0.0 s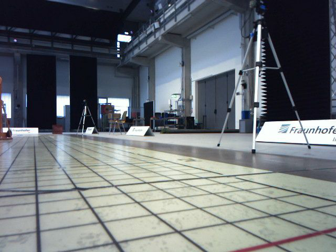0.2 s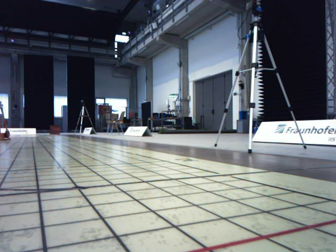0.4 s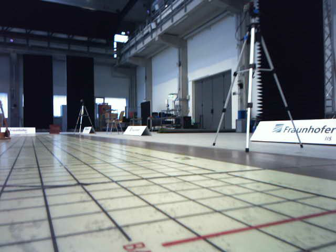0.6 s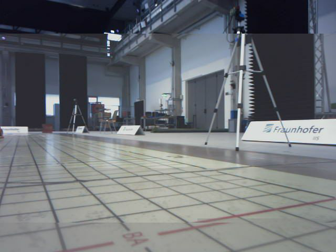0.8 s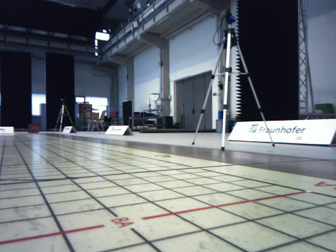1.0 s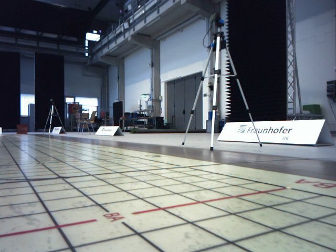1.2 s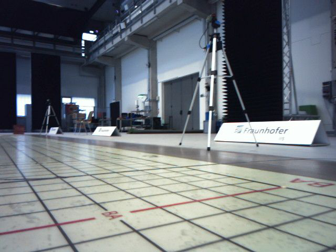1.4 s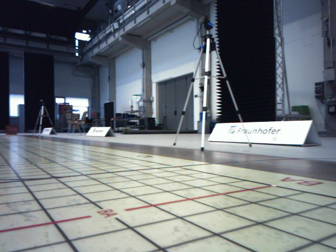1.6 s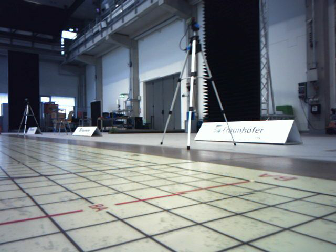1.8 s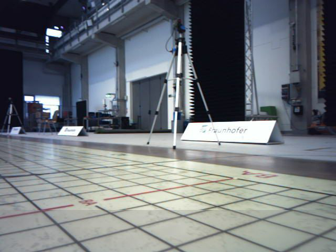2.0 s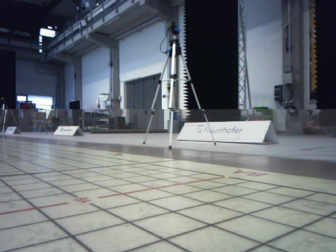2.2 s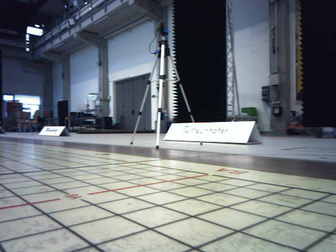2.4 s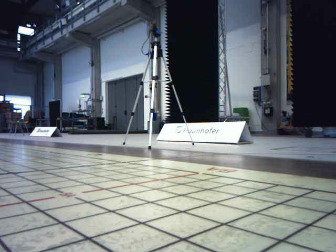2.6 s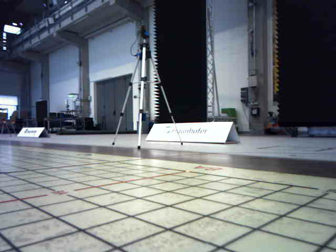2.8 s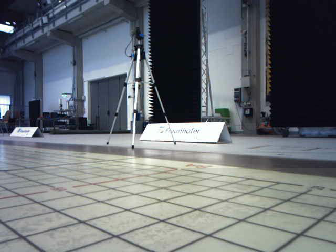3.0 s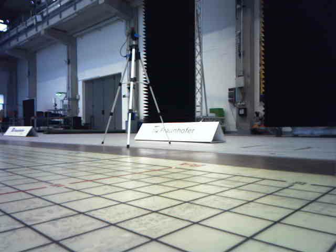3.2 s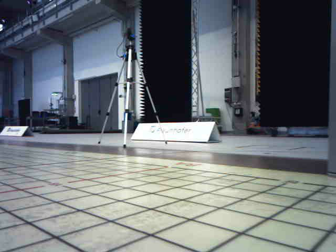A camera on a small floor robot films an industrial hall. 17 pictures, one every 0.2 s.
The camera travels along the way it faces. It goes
backward.
0.0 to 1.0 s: The camera travels backward, about 0.2 m, so what stands in front gets smaller.
1.0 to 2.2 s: The camera swings to its right by about 10 degrees, and the scene slides to the left. It travels backward, about 0.2 m, so what stands in front gets smaller.
2.2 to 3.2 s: The camera travels backward, about 0.2 m, so what stands in front gets smaller.
The film runs backward here.
